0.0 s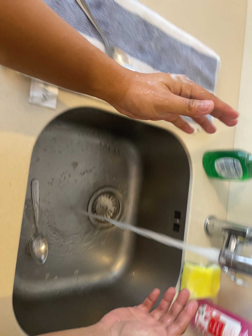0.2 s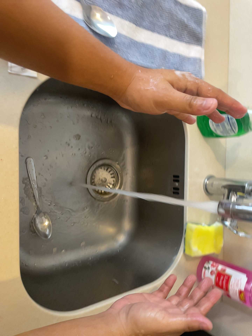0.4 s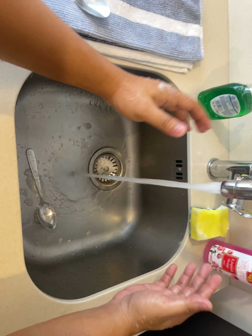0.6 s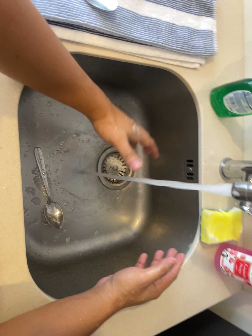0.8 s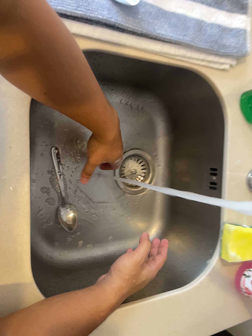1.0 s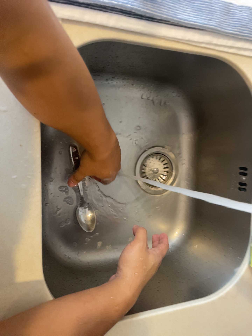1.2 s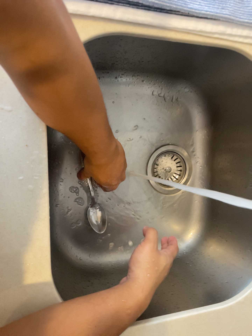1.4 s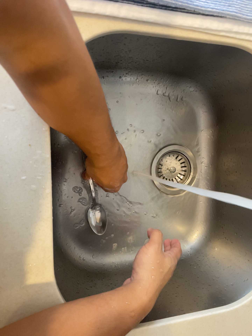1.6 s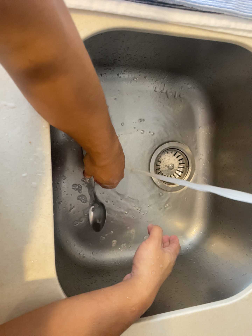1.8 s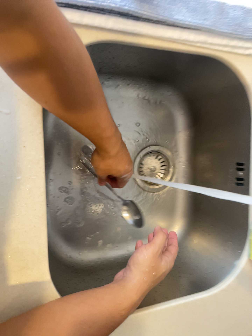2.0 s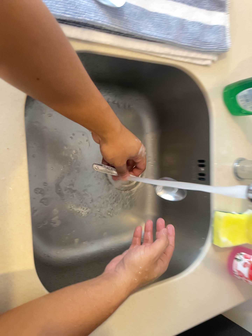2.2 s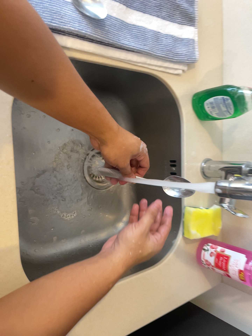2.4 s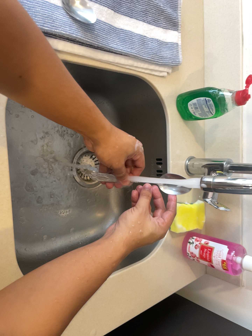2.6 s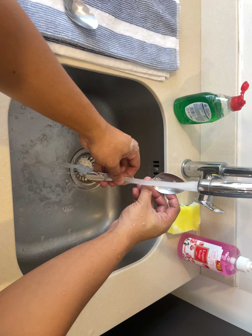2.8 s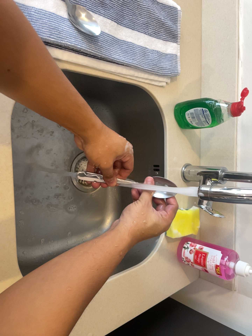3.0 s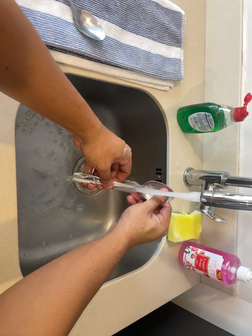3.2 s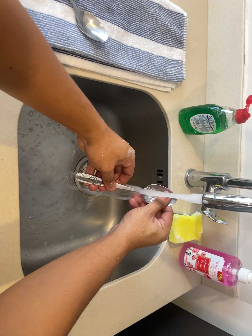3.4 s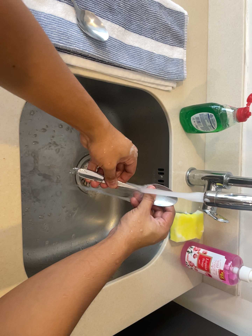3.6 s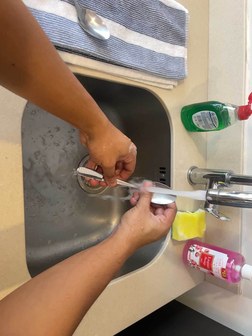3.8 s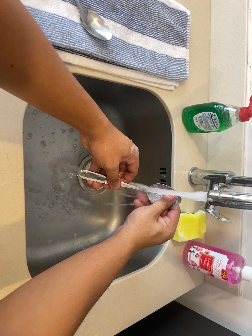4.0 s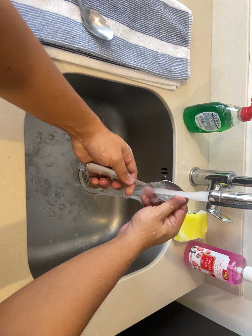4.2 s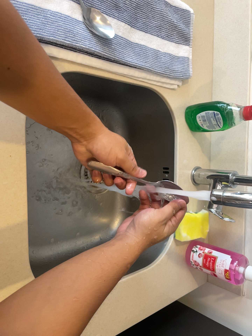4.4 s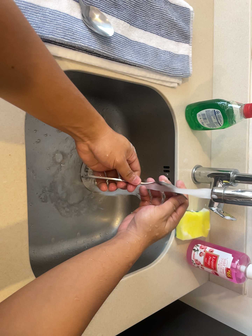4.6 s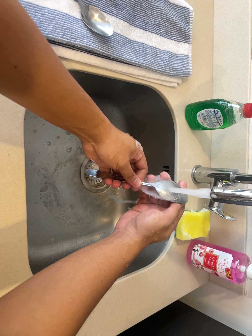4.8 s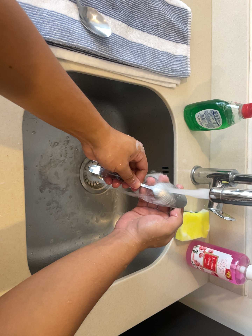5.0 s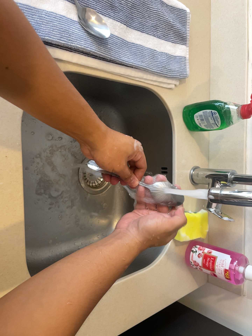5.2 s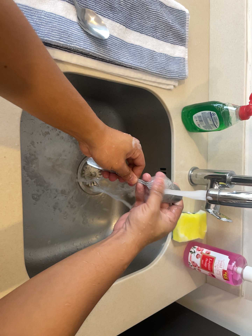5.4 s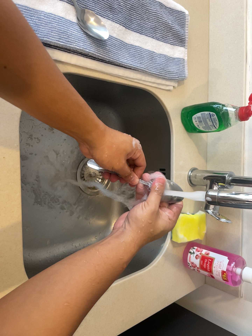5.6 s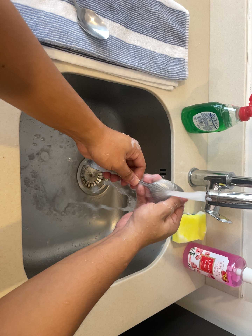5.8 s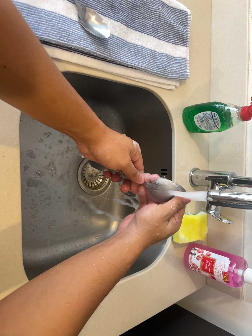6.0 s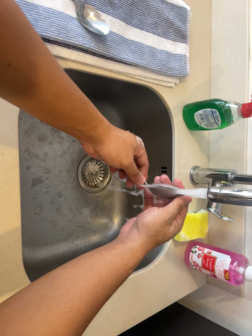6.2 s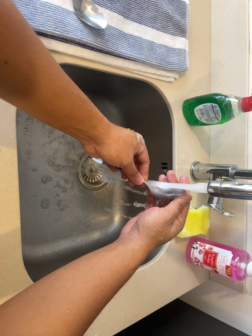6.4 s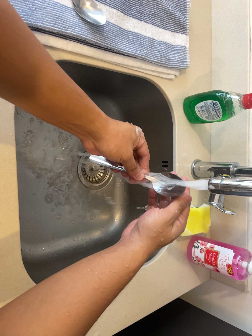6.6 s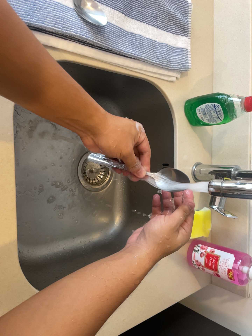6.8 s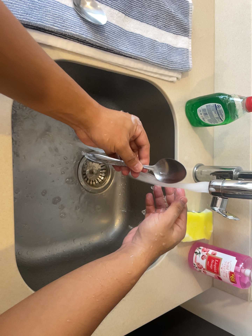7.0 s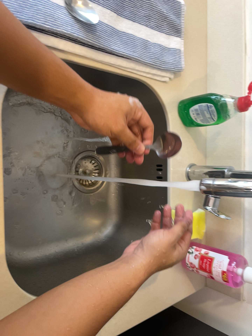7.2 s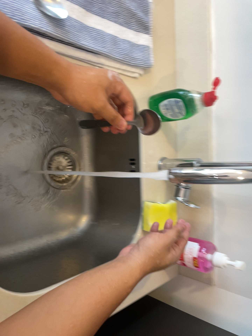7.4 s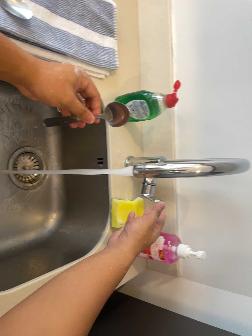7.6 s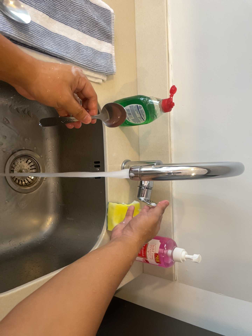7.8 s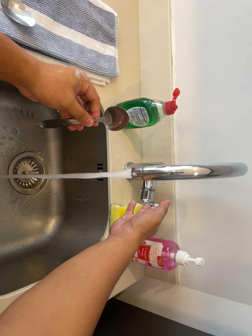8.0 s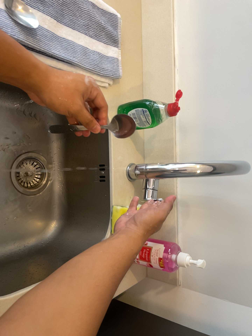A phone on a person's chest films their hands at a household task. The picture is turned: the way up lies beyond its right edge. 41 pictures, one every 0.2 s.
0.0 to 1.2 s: The camera swings to its left by about 20 degrees, and the scene slides to the right. It travels forward and to its right, about 12 cm, so what stands in front looms larger.
1.2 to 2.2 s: The camera pans to its right by about 20 degrees. It travels backward and to its left, about 10 cm, so what stands in front gets smaller.
2.2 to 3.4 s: The camera shifts only a little, or ends up much as it began.
3.4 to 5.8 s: The camera keeps its place and its aim.
5.8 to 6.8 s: The camera shifts only a little, or ends up much as it began.
6.8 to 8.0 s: The camera swings to its right by about 15 degrees, and the scene slides to the left.
The film runs forward here.
